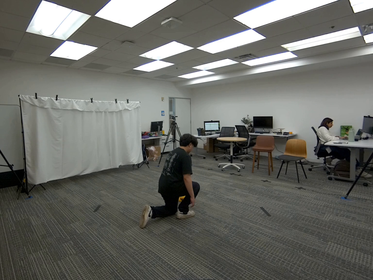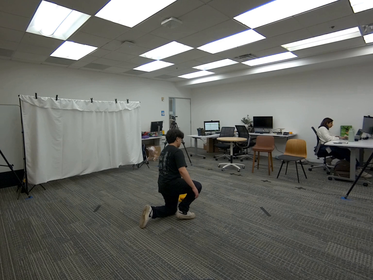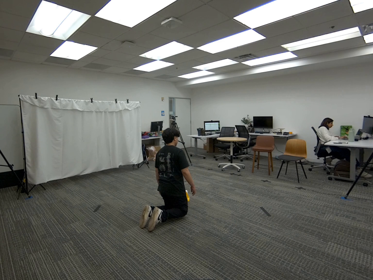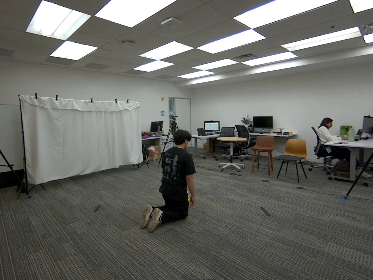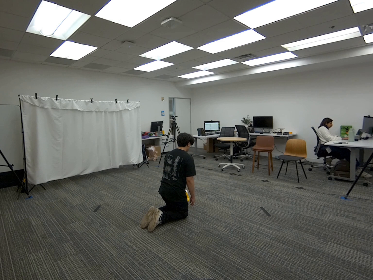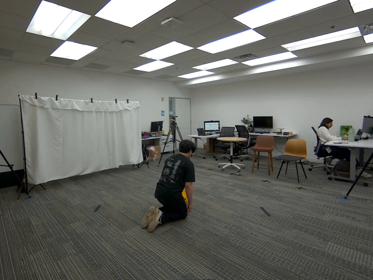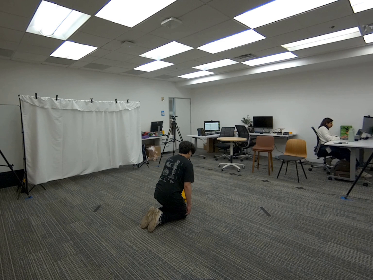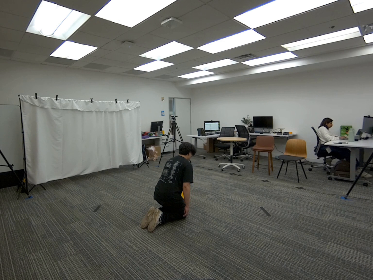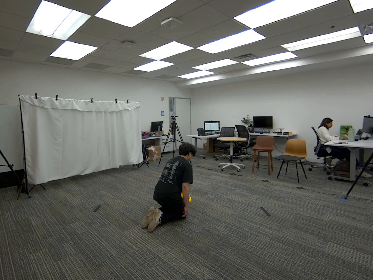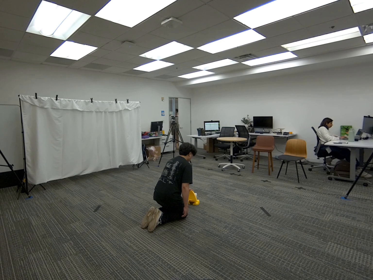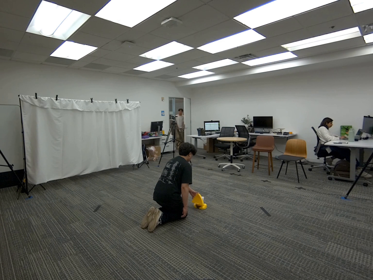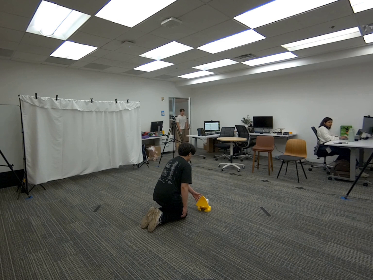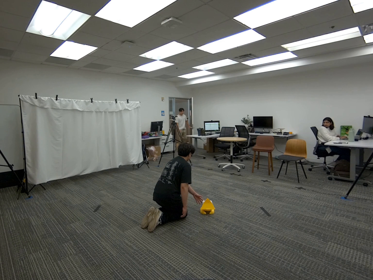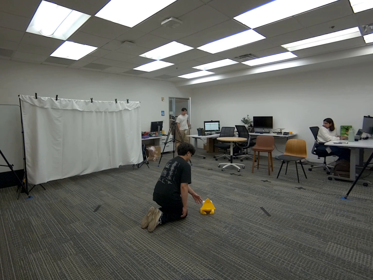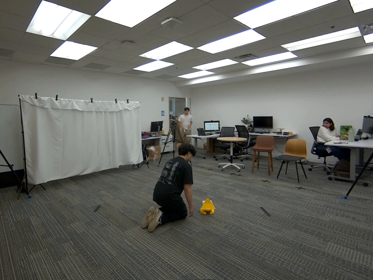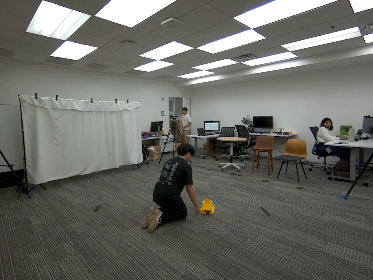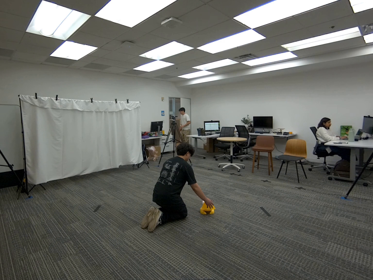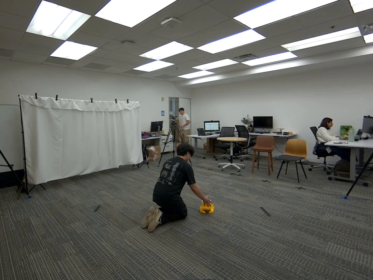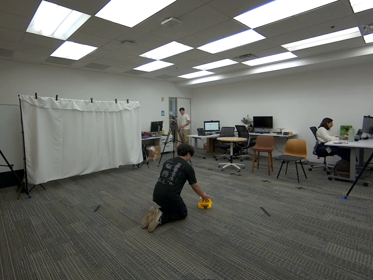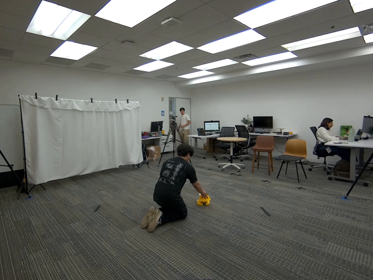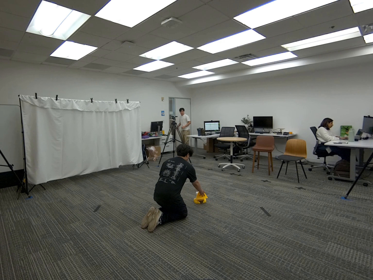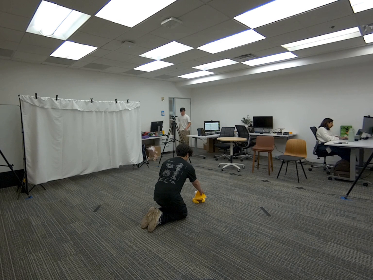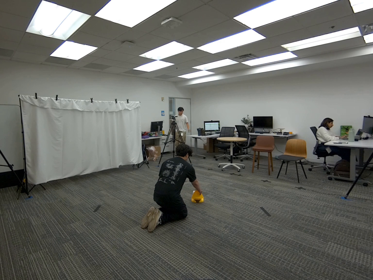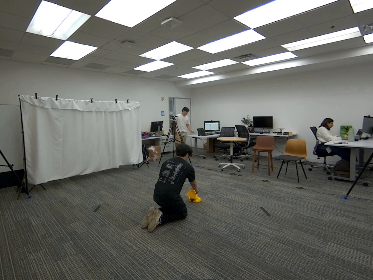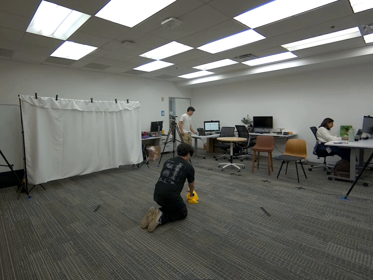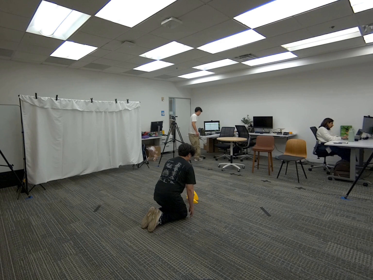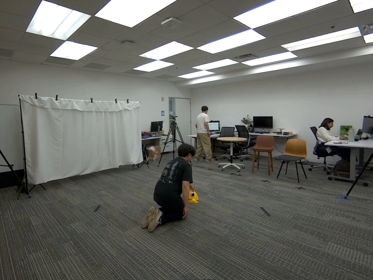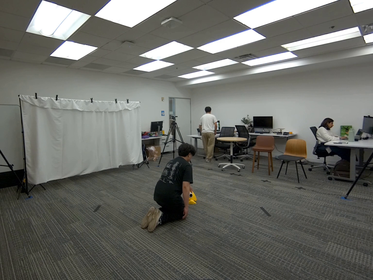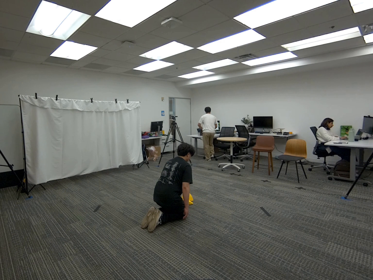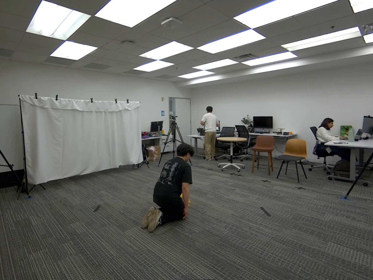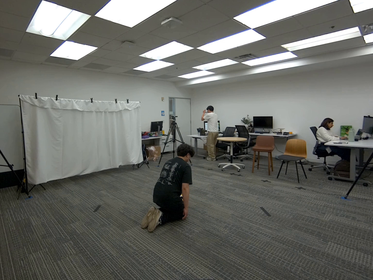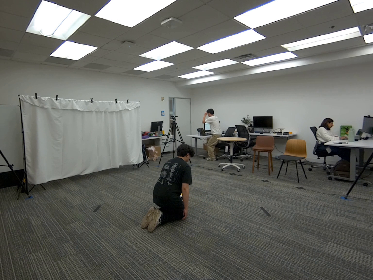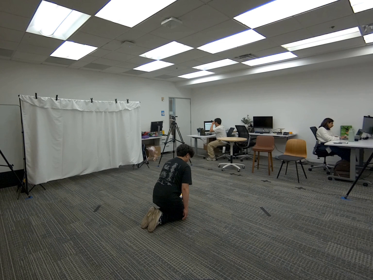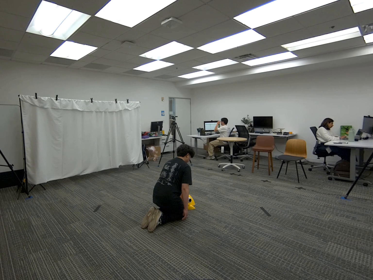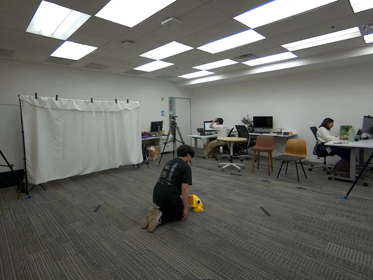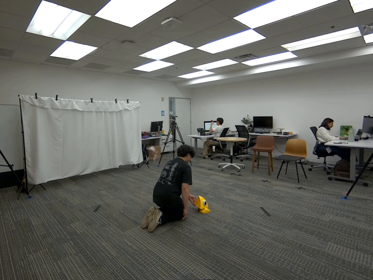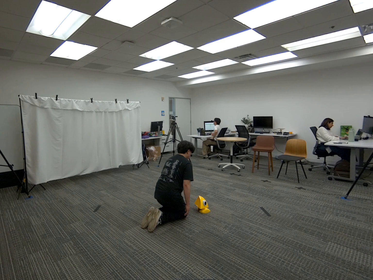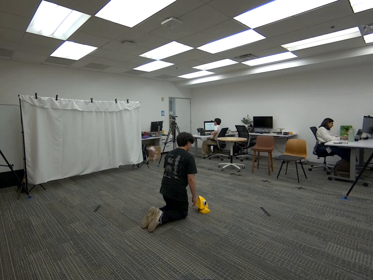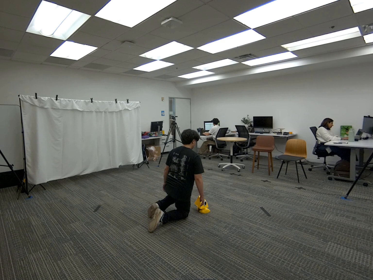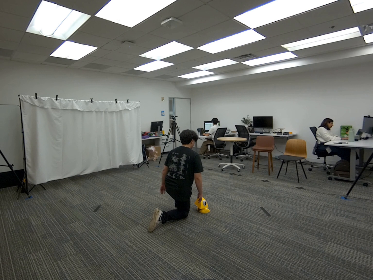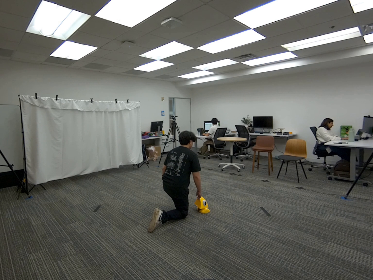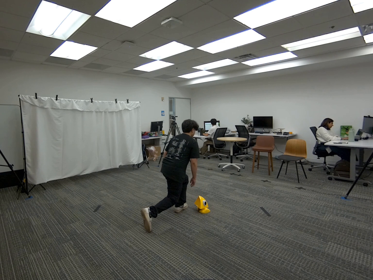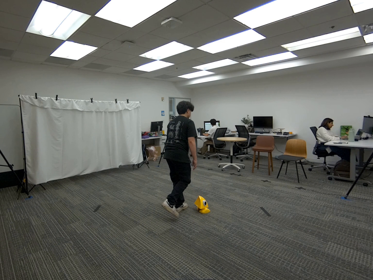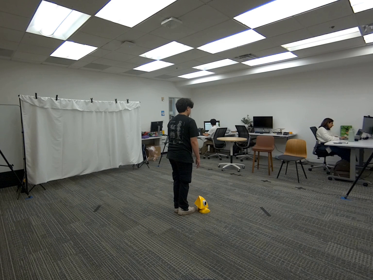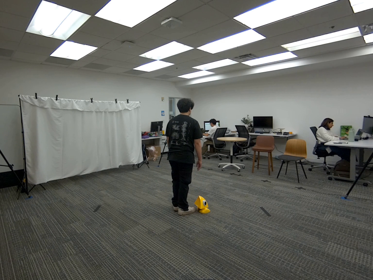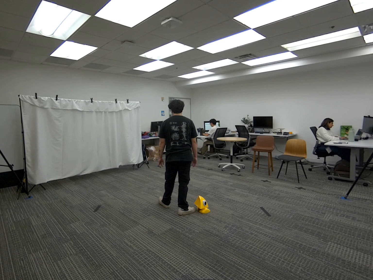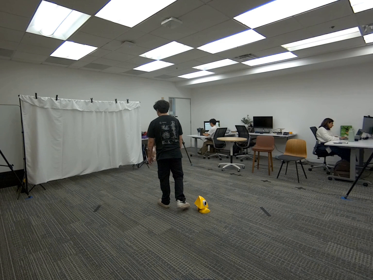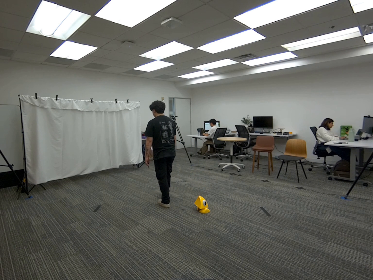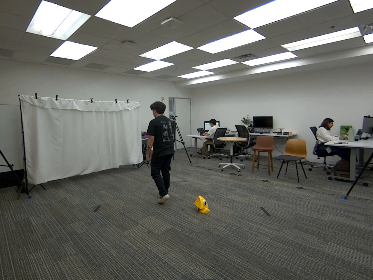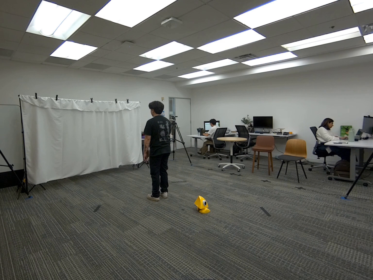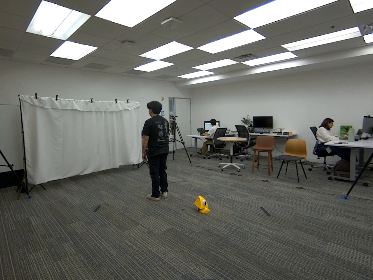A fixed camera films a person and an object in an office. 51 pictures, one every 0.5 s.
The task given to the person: Wallk over to the yellow toy on the ground and kneel within the bounding area next to the yellow toy and drag the yellow toy. Stand up when complete.
